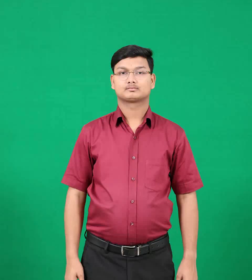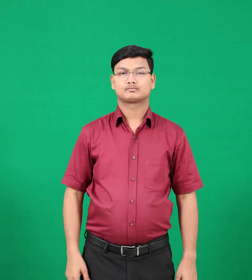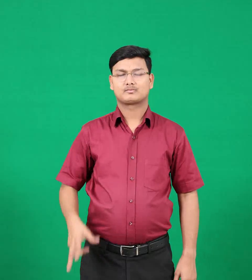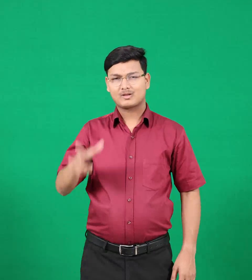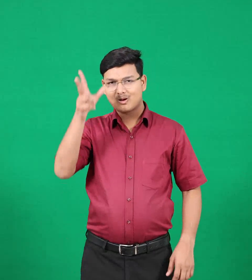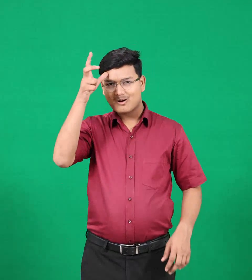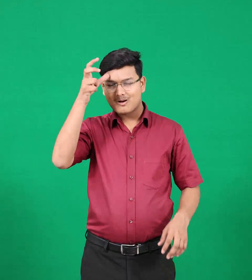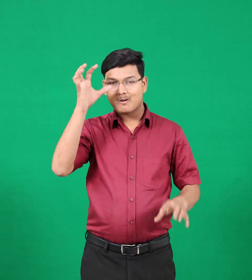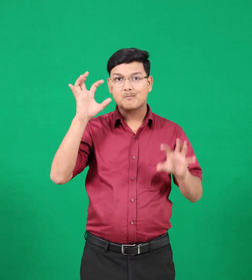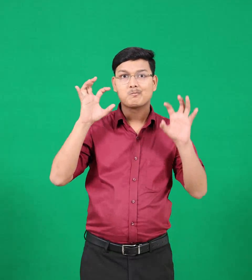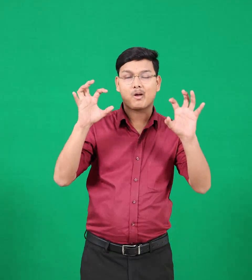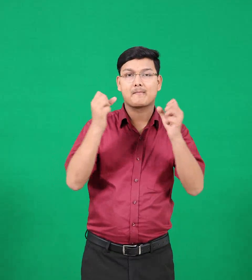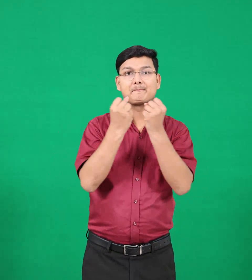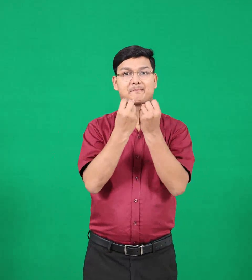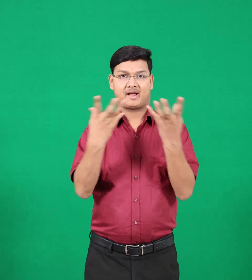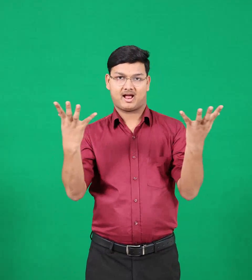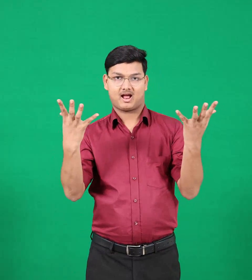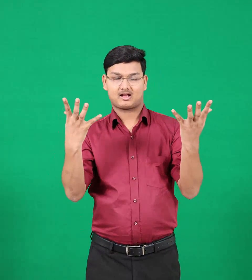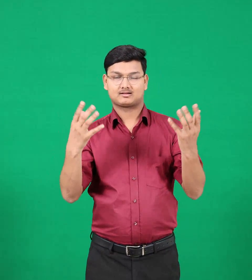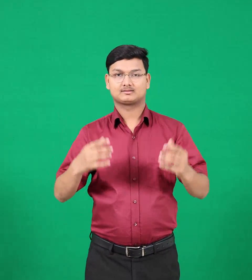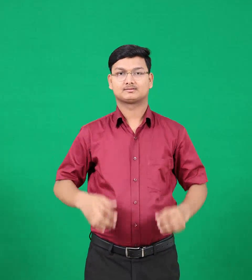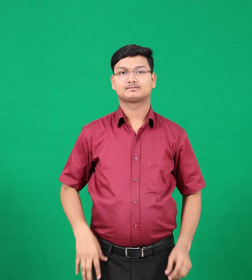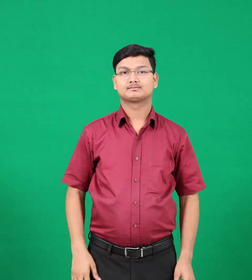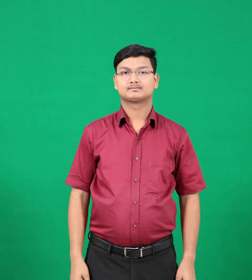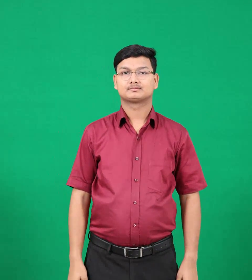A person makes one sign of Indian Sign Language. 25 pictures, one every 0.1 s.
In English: demons
